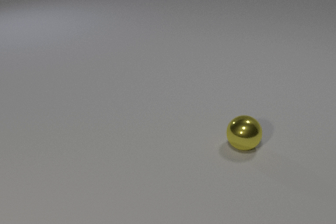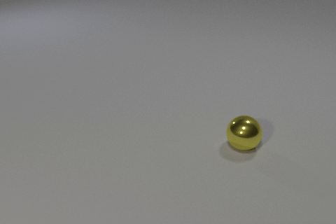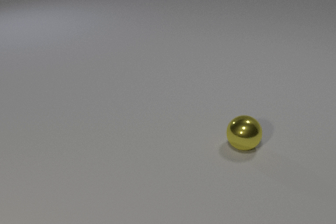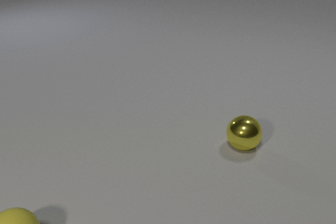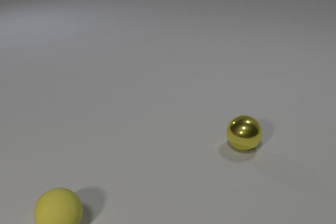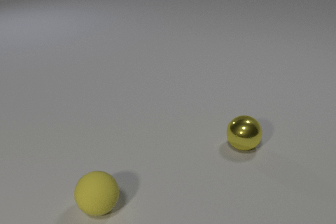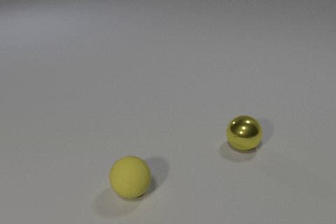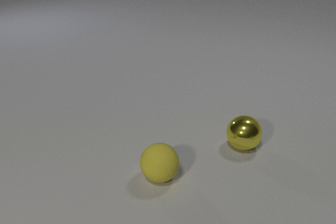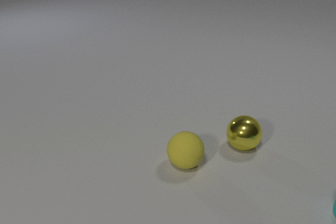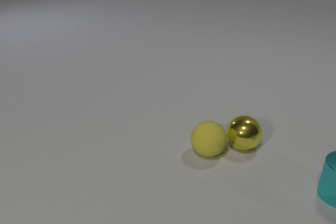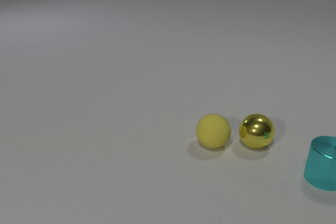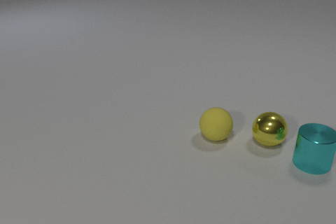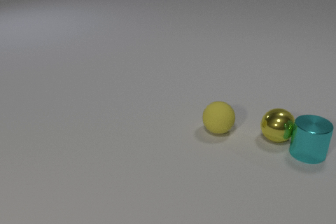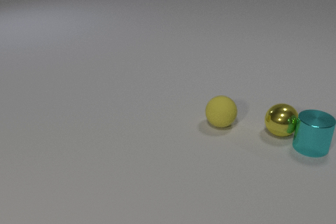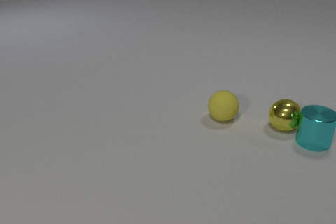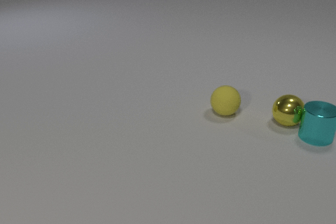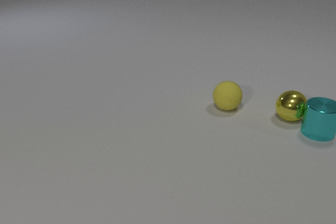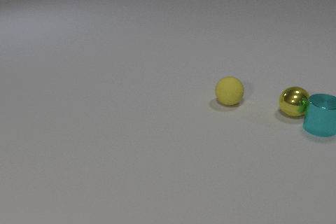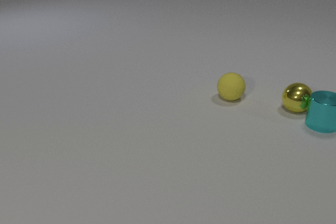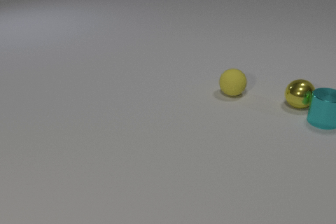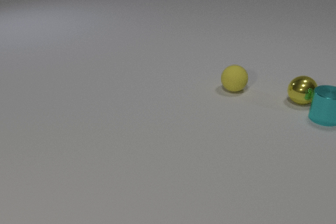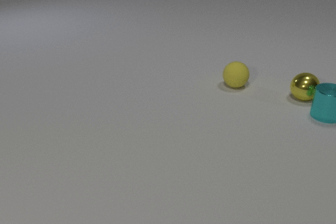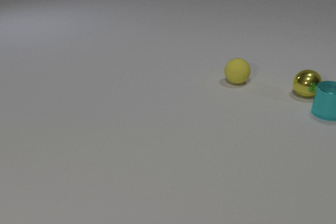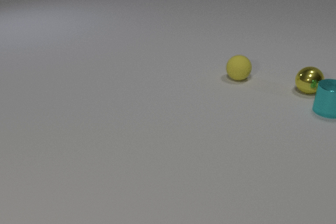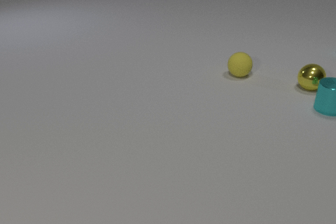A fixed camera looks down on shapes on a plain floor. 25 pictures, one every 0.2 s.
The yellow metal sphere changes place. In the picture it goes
away from the camera.
The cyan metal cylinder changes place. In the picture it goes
away from the camera.
0.0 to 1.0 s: The yellow rubber sphere comes in at the bottom edge, rolls to the right.
1.0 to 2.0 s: The yellow rubber sphere rolls to the right and away from the camera. The yellow metal sphere rolls to the right. The cyan metal cylinder comes in at the right edge, slides away from the camera and to the left. The yellow rubber sphere and the yellow metal sphere collide.
2.0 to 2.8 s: The yellow rubber sphere rolls away from the camera. The yellow metal sphere rolls away from the camera and to the right. The cyan metal cylinder slides away from the camera. The yellow metal sphere and the cyan metal cylinder collide.
2.8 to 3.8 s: The yellow rubber sphere rolls away from the camera. The yellow metal sphere rolls away from the camera. The cyan metal cylinder slides away from the camera.
3.8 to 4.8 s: The yellow rubber sphere rolls away from the camera. The yellow metal sphere rolls away from the camera. The cyan metal cylinder slides away from the camera.
What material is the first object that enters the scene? rubber.
How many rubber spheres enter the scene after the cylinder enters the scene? 1.
How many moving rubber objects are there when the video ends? 2.
